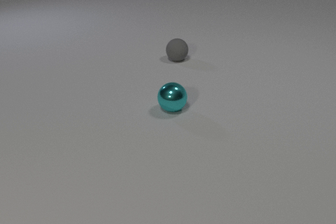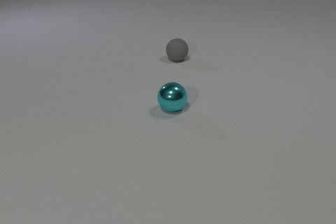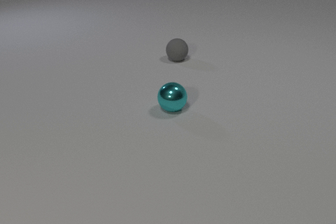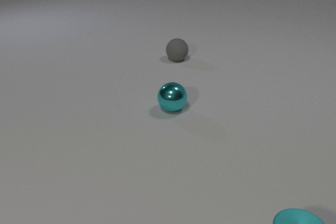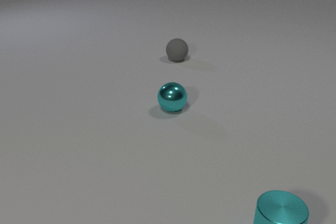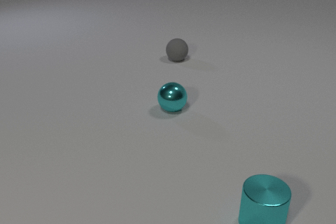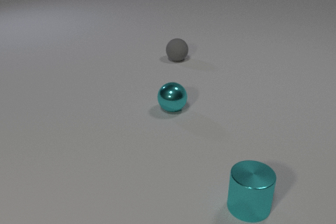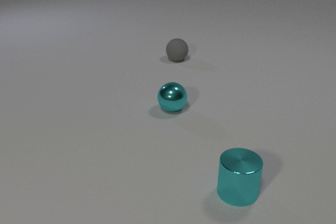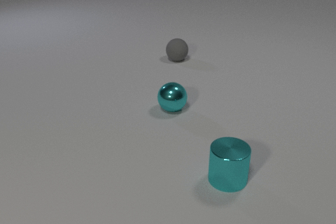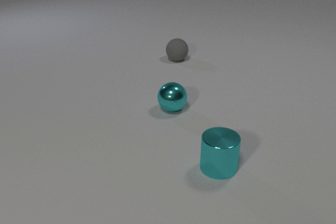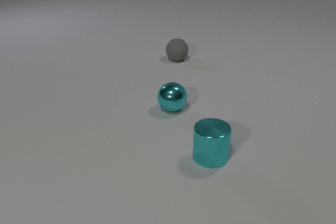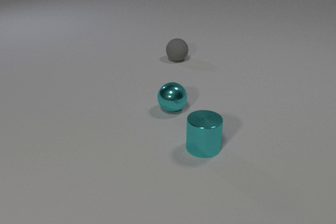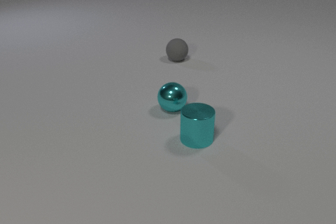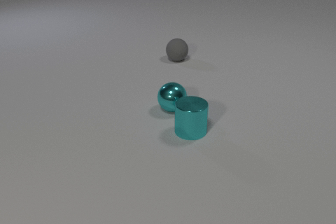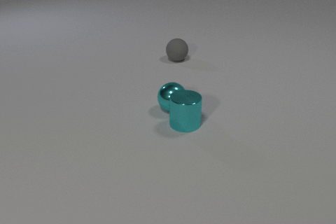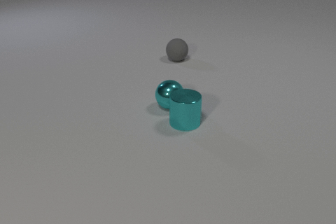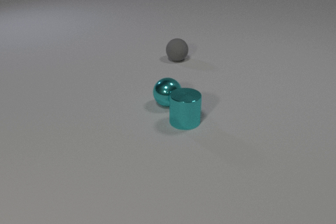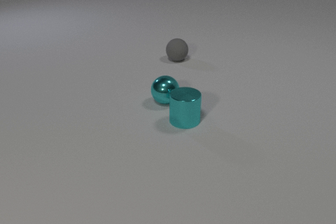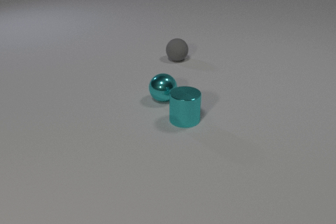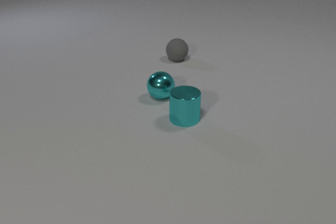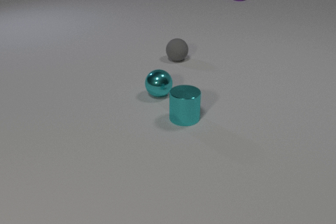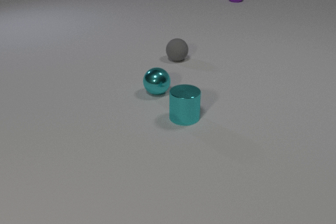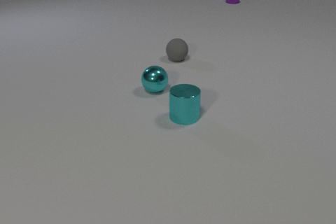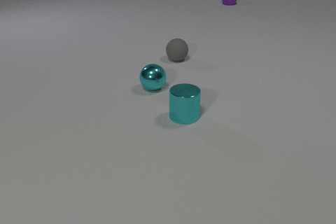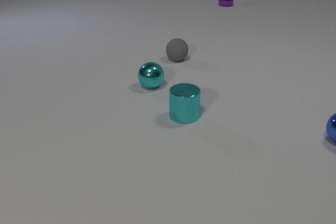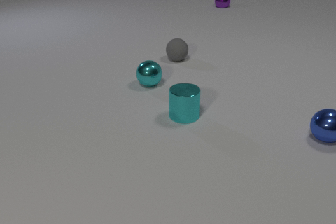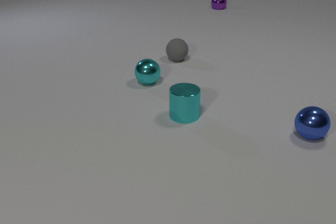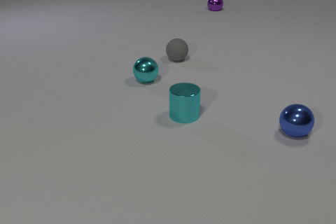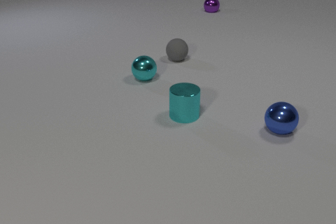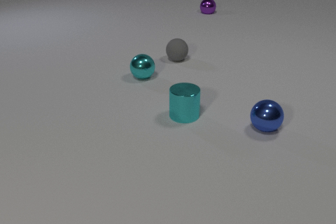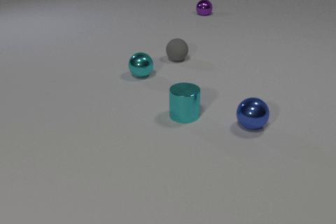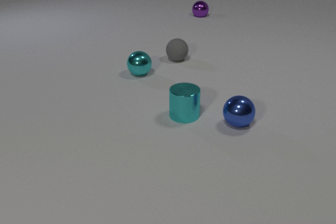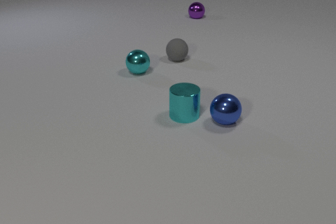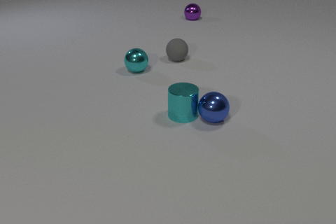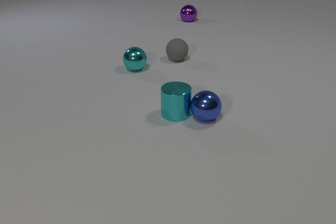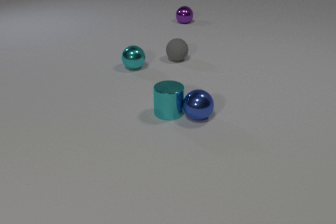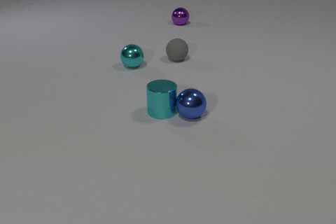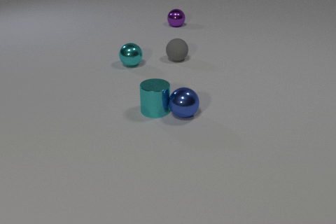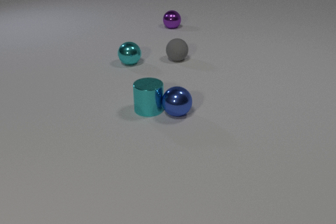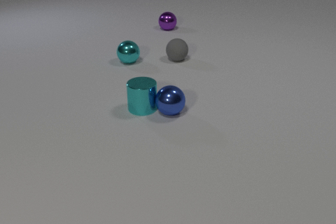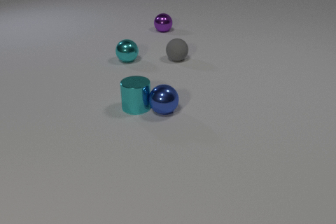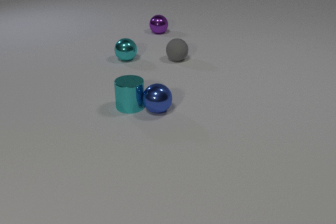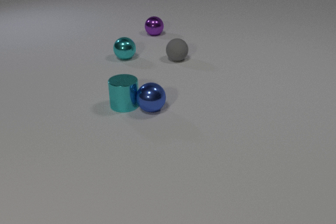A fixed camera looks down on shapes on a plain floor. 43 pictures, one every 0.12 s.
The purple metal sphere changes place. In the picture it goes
toward the camera.
The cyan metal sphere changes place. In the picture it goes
away from the camera.
0.00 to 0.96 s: The cyan metal cylinder comes in at the bottom edge, slides away from the camera and to the left.
0.96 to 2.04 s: The cyan metal cylinder slides away from the camera and to the left. The cyan metal sphere rolls away from the camera and to the left. The cyan metal cylinder and the cyan metal sphere collide.
2.04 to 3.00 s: The cyan metal cylinder slides away from the camera. The cyan metal sphere rolls away from the camera and to the left. The blue metal sphere comes in at the right edge, rolls to the left. The purple metal sphere comes in at the top edge, rolls toward the camera and to the left.
3.00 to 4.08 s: The cyan metal cylinder slides to the left. The cyan metal sphere rolls away from the camera. The blue metal sphere rolls to the left. The purple metal sphere rolls toward the camera and to the left. The cyan metal cylinder and the blue metal sphere collide.
4.08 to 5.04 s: The cyan metal cylinder slides to the left. The cyan metal sphere rolls away from the camera. The blue metal sphere rolls to the left. The purple metal sphere rolls toward the camera and to the left.
Are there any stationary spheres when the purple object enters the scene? yes.
How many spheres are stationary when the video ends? 1.
Are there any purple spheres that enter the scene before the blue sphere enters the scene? yes.
